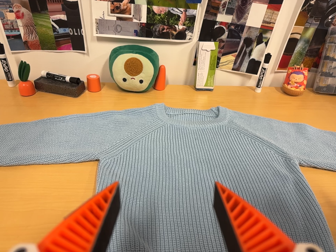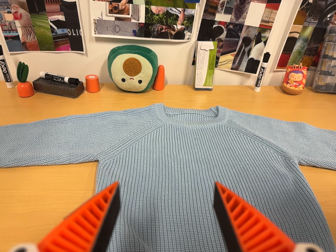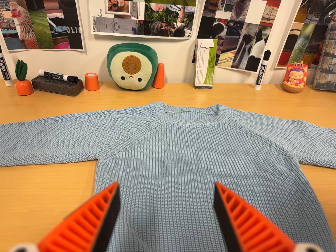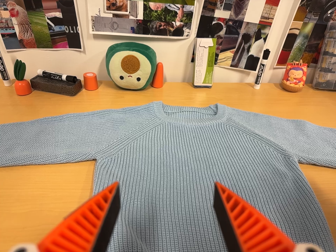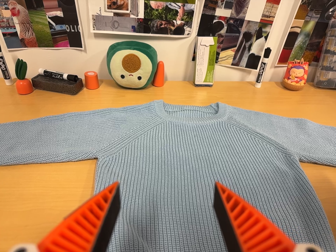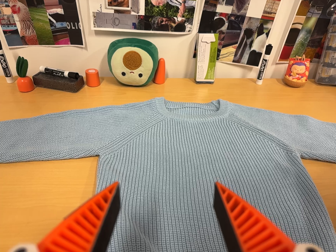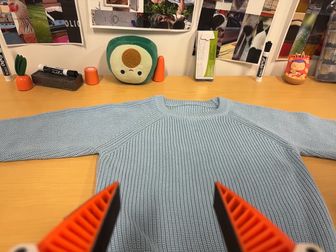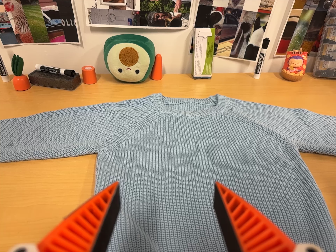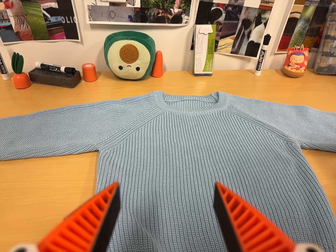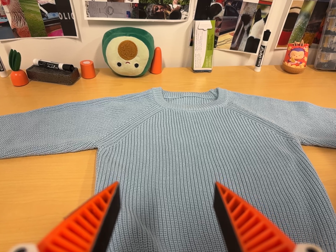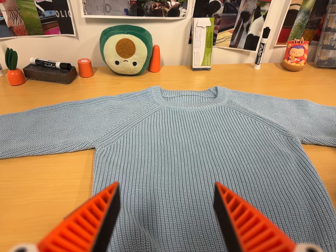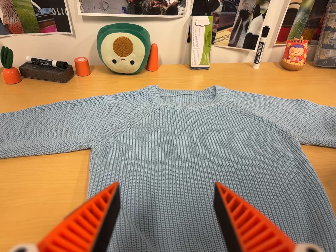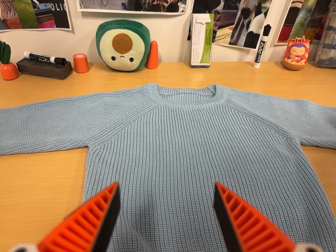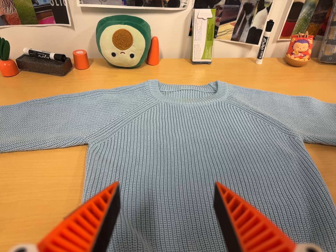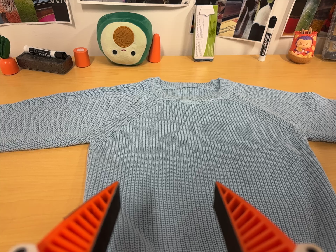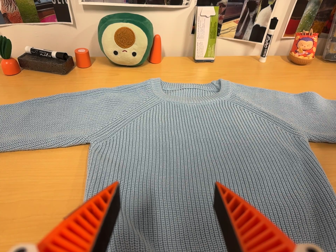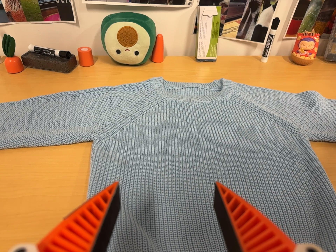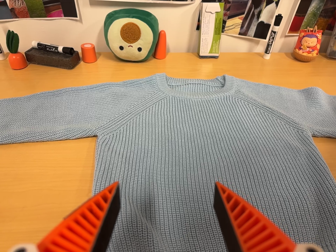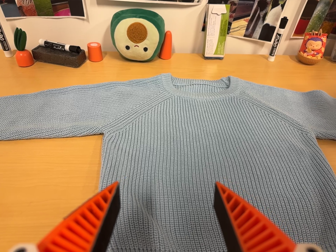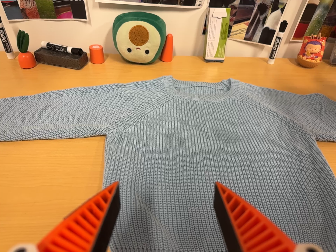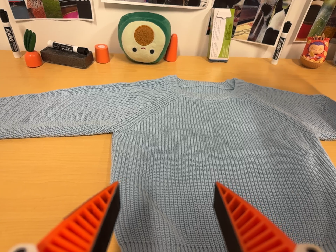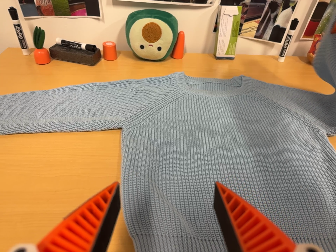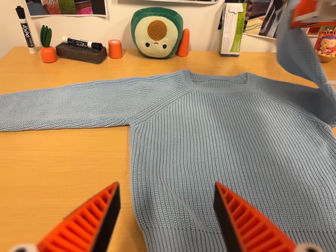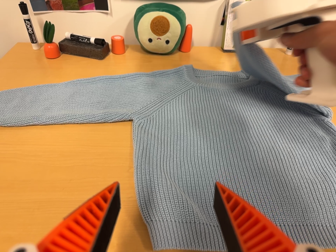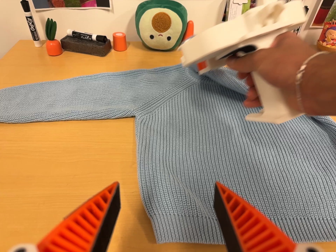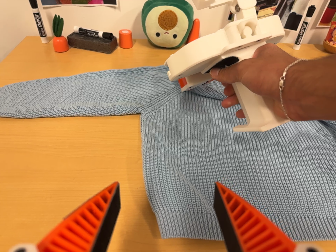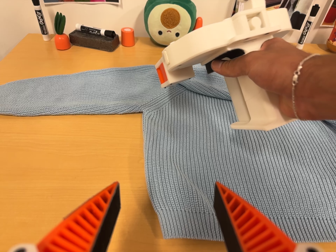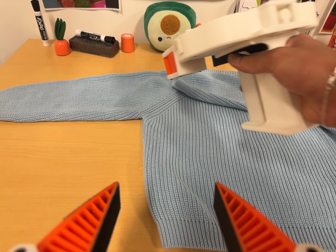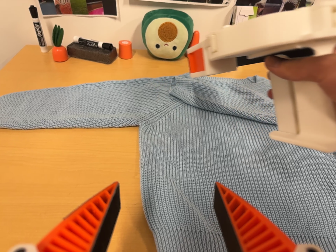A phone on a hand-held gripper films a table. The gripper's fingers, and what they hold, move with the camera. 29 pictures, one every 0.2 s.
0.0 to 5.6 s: The camera travels to its left, about 5 cm, so close, fixed things drift to the right.
The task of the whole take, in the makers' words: right arm across.
The film runs forward here.
